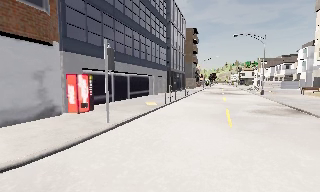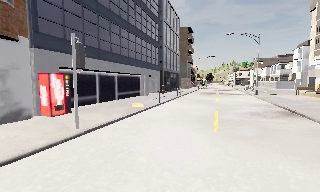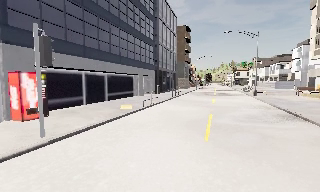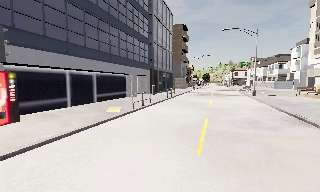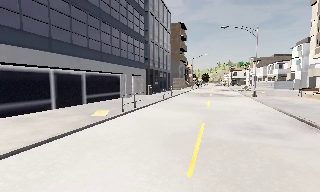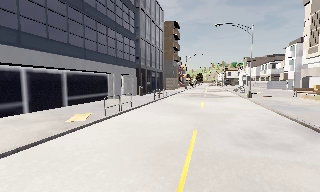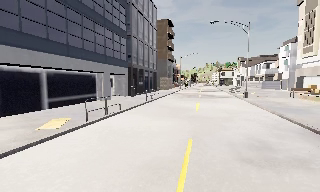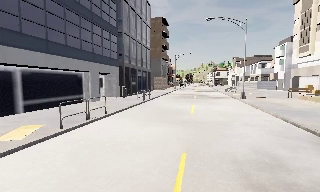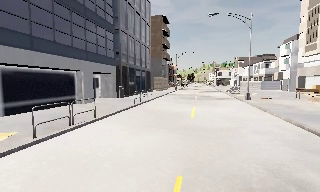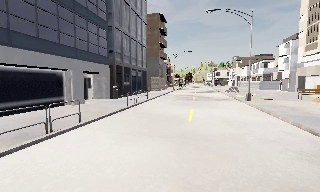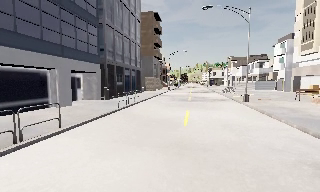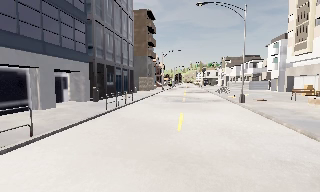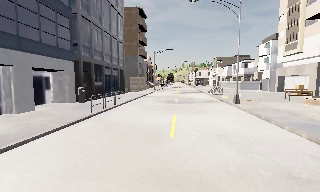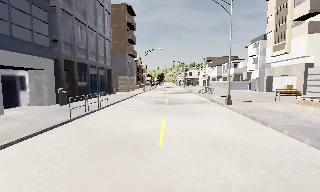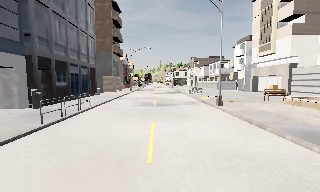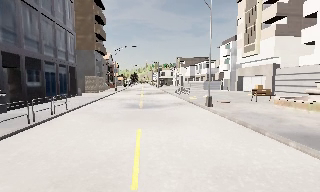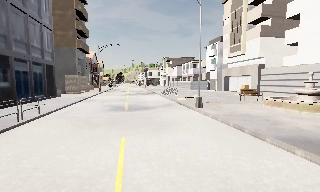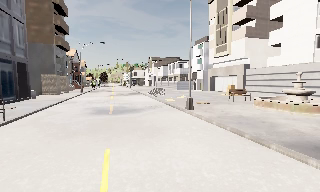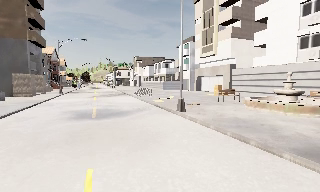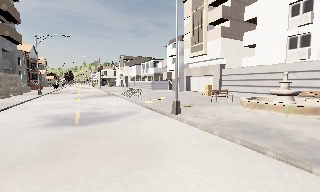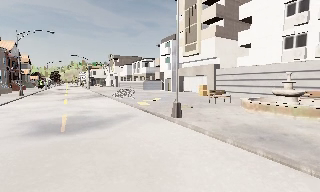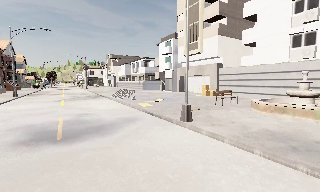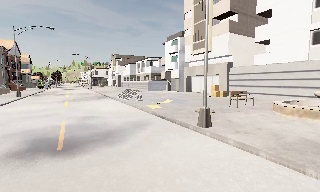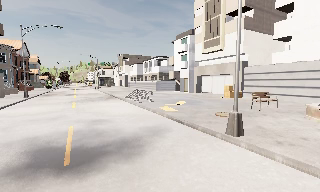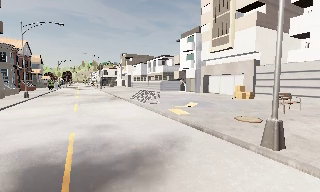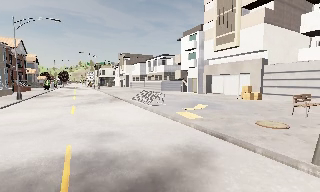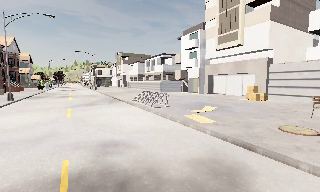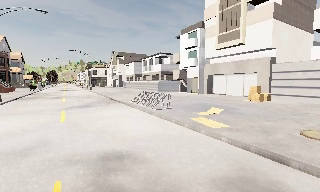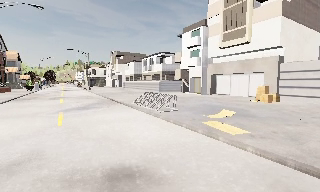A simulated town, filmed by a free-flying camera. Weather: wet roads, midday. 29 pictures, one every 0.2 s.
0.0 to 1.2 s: The camera travels forward and to its right, about 6 m, so what stands in front looms larger.
1.2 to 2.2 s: The camera travels forward, about 4.5 m, so what stands in front looms larger.
2.2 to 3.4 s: The camera swings to its right by about 25 degrees, and the scene slides to the left. It travels forward, about 4.5 m, so what stands in front looms larger.
3.4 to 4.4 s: The camera pans to its right, which is clockwise from overhead, by about 15 degrees. It travels forward and to its left, about 4.5 m, so what stands in front looms larger.
4.4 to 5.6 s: The camera travels forward and to its left, about 6 m, so what stands in front looms larger.
The film runs forward here.
